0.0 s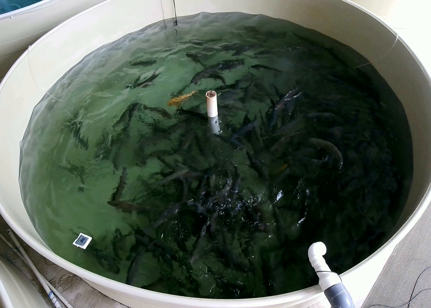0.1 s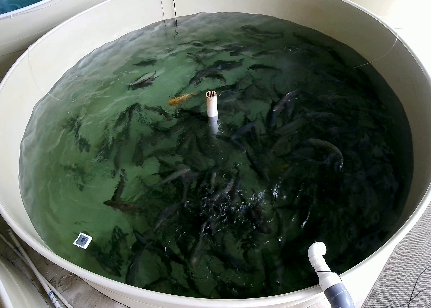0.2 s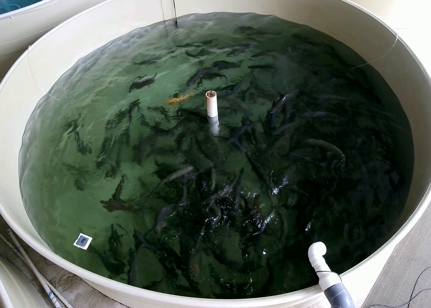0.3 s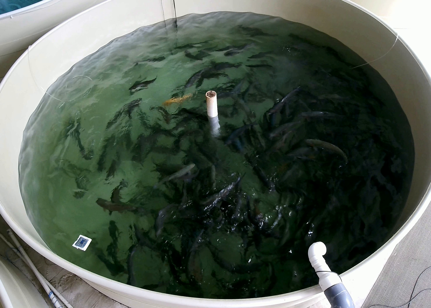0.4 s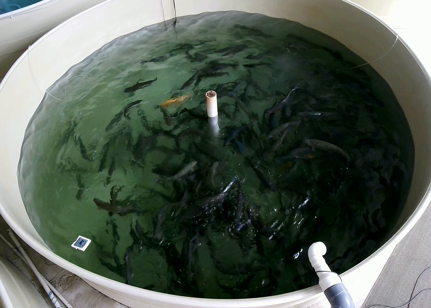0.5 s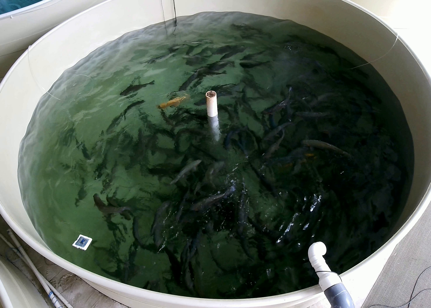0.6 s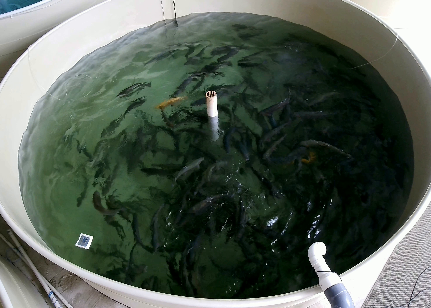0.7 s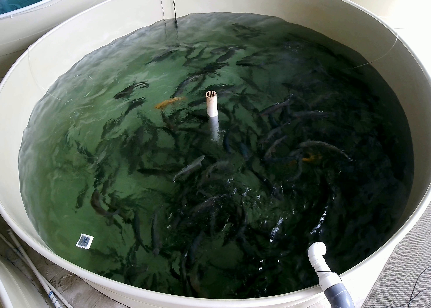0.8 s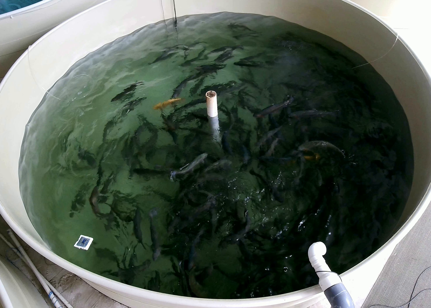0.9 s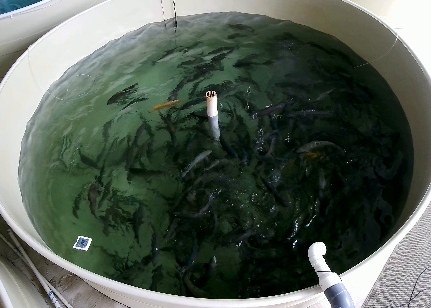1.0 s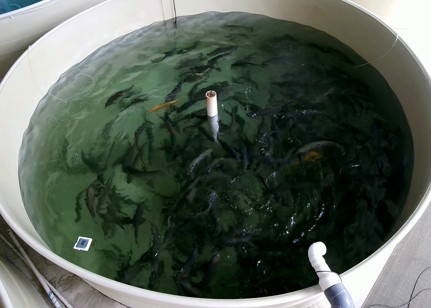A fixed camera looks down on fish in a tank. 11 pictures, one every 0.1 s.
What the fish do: Foraging.
